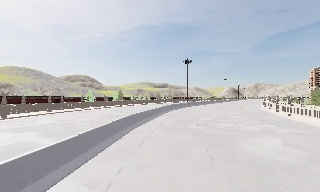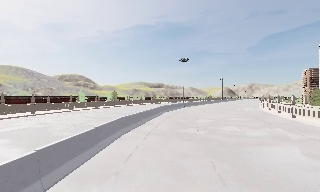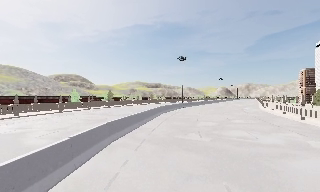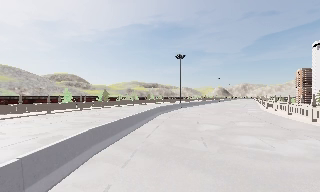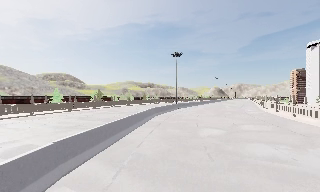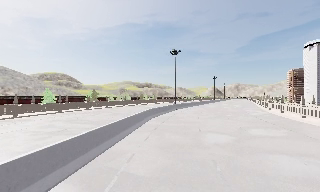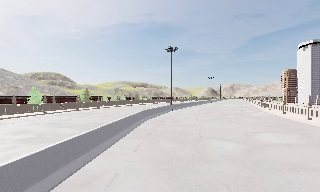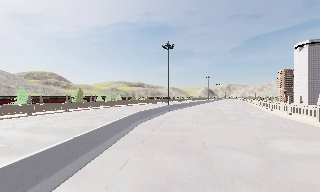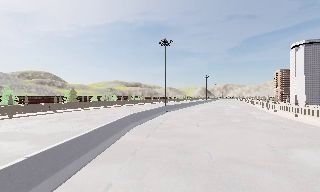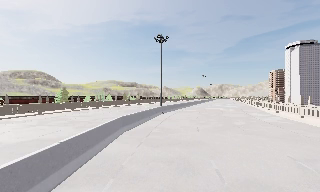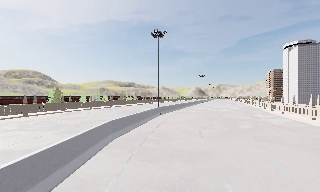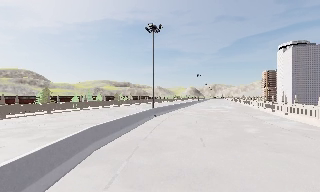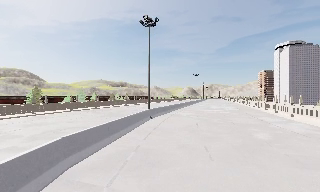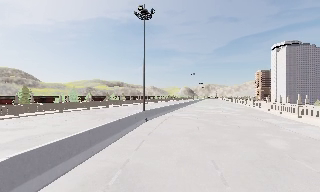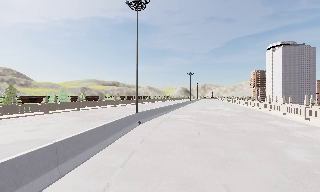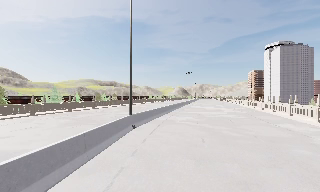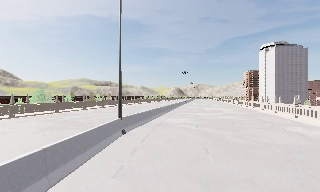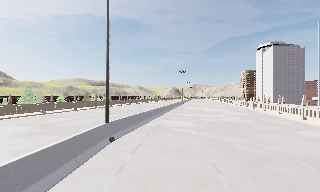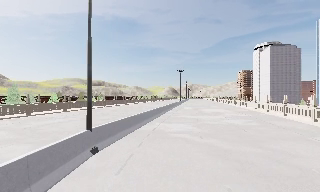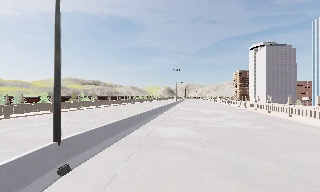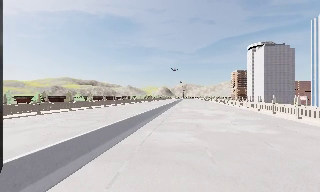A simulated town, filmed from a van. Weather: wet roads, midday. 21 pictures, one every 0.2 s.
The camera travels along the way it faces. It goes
forward.
0.0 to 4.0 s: The scene slides to the left, as the camera pans about 25 degrees to its right. It travels forward, about 35 m, so what stands in front looms larger.
The film runs forward here.
